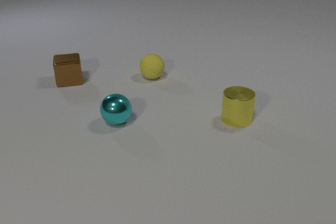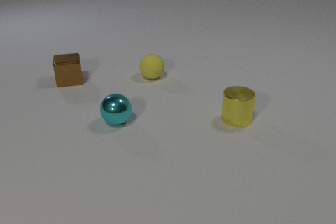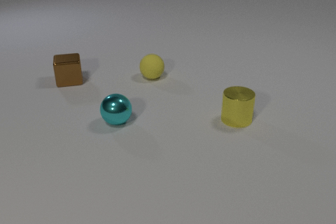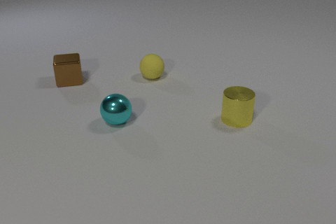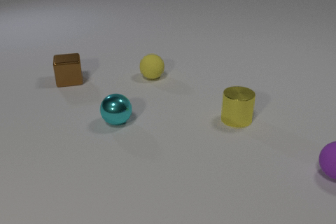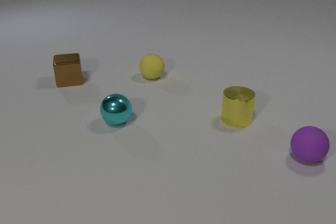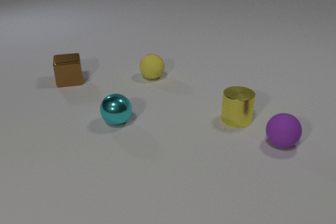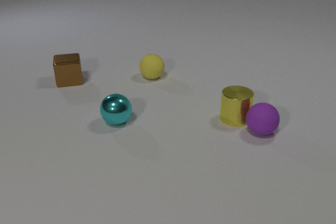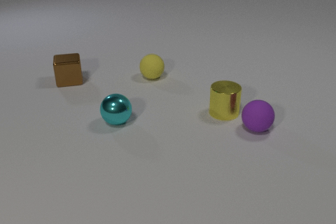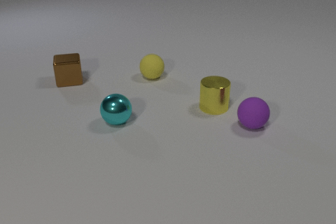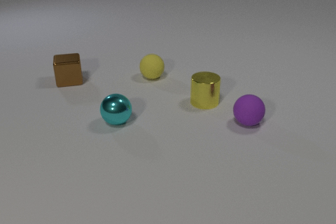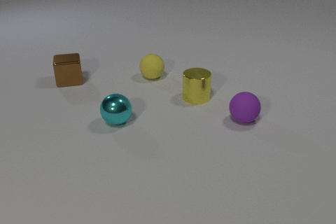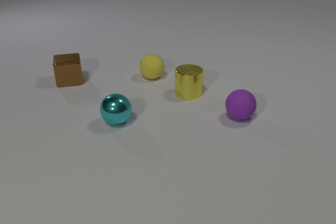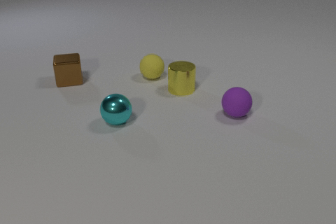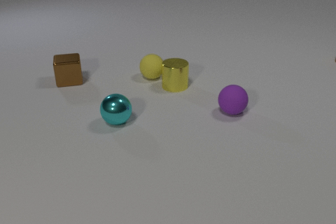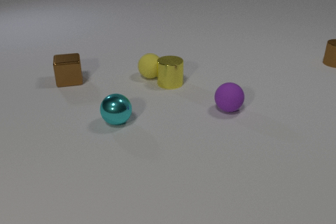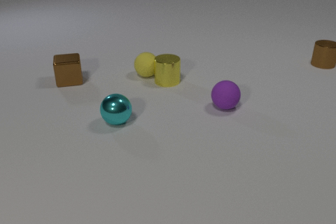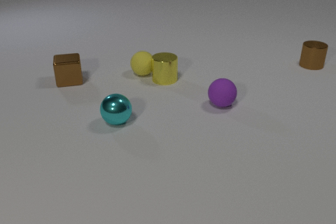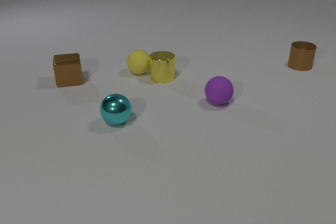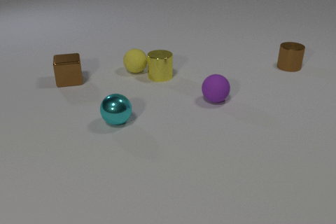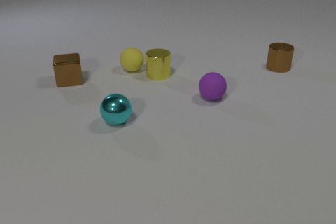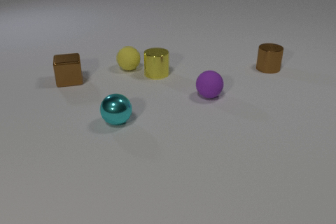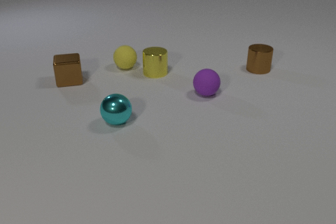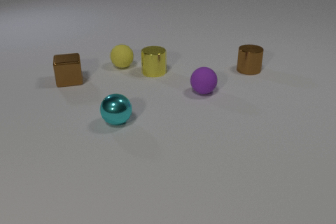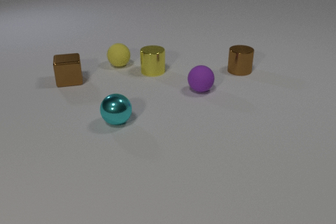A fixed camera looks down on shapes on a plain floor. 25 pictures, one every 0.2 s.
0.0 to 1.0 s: The purple rubber sphere comes in at the right edge, rolls to the left and away from the camera.
1.0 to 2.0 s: The purple rubber sphere rolls to the left and away from the camera. The yellow metal cylinder slides to the left and away from the camera. The purple rubber sphere and the yellow metal cylinder collide.
2.0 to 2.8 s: The purple rubber sphere rolls away from the camera and to the left. The yellow metal cylinder slides away from the camera and to the left.
2.8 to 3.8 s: The purple rubber sphere rolls away from the camera and to the left. The yellow metal cylinder slides away from the camera and to the left. The brown metal cylinder slides to the left and toward the camera. The yellow rubber sphere rolls to the left and away from the camera. The yellow metal cylinder and the yellow rubber sphere collide.
3.8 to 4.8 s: The purple rubber sphere rolls away from the camera and to the left. The yellow metal cylinder slides away from the camera and to the left. The brown metal cylinder slides to the left and toward the camera. The yellow rubber sphere rolls away from the camera and to the left.
What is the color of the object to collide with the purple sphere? yellow.
How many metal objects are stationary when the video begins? 3.
What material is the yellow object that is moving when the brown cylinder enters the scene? metal.
